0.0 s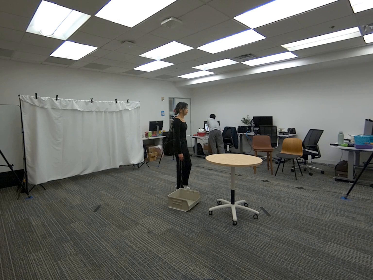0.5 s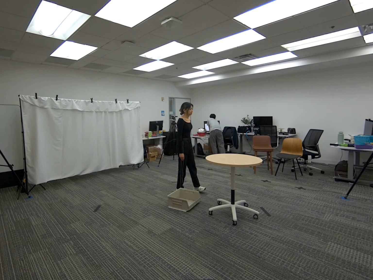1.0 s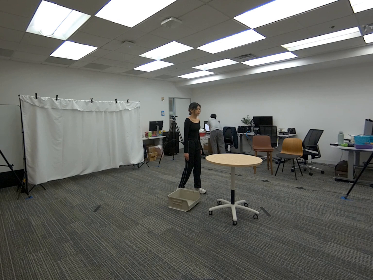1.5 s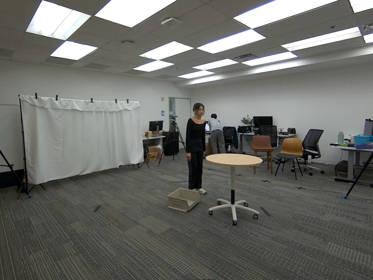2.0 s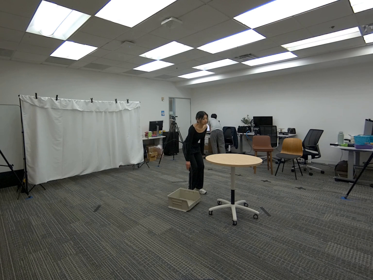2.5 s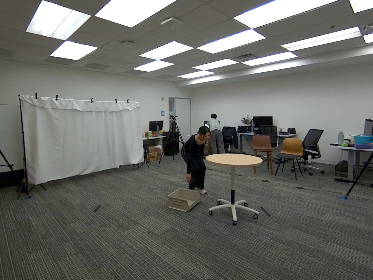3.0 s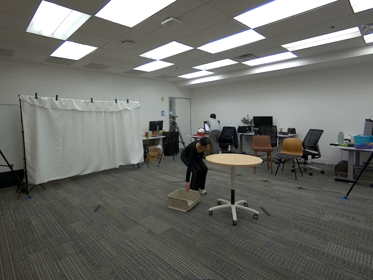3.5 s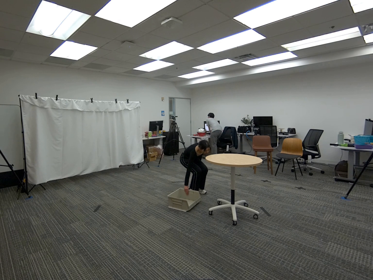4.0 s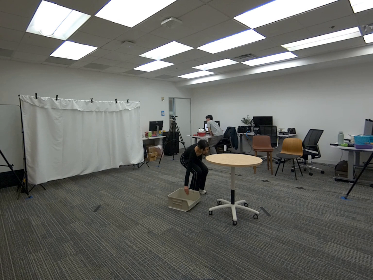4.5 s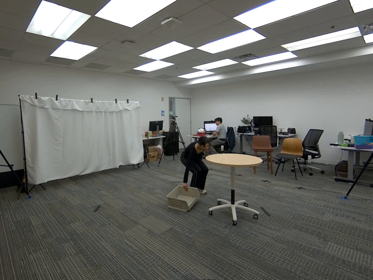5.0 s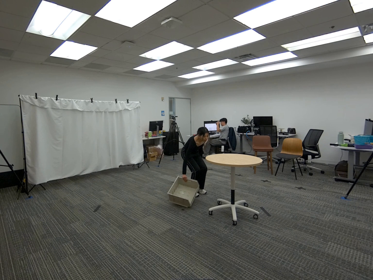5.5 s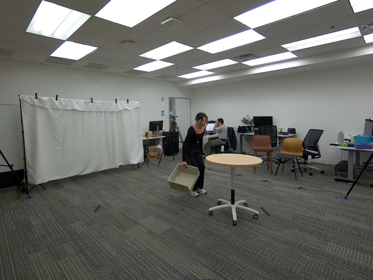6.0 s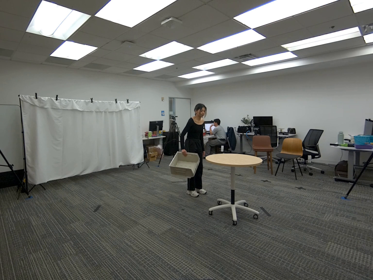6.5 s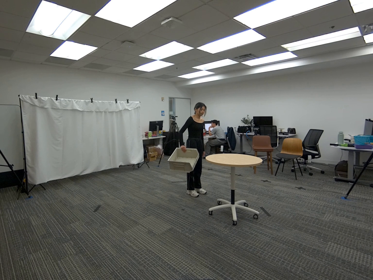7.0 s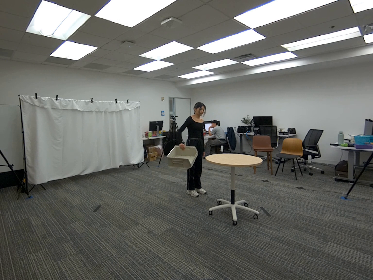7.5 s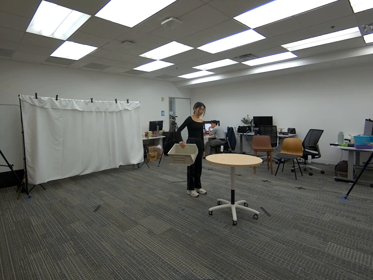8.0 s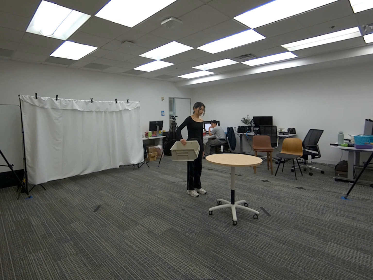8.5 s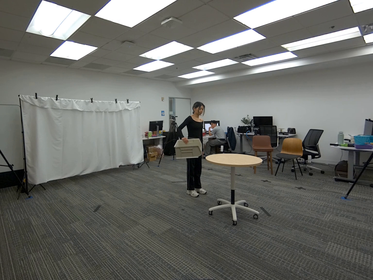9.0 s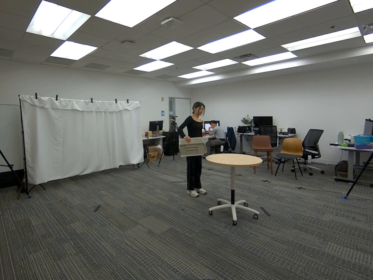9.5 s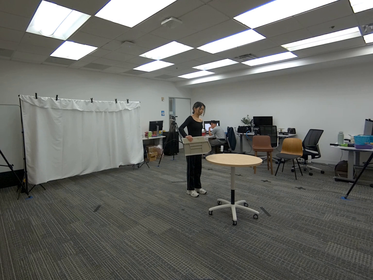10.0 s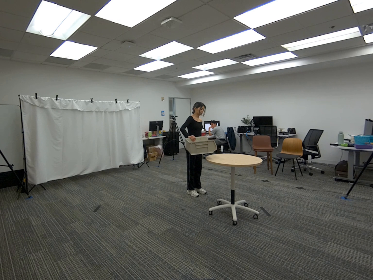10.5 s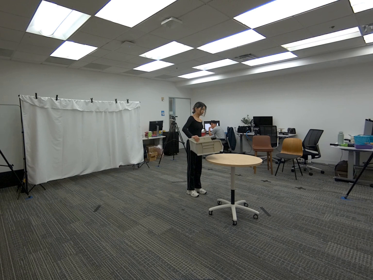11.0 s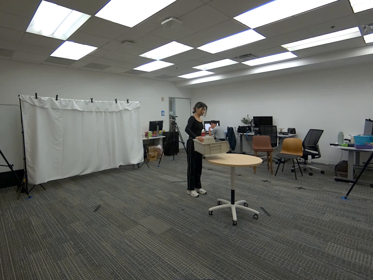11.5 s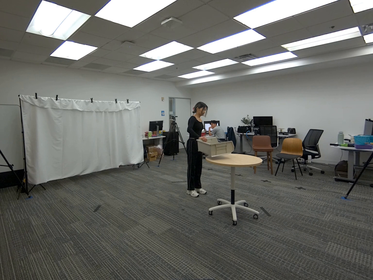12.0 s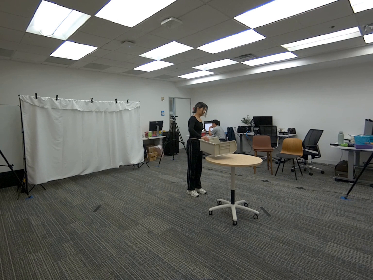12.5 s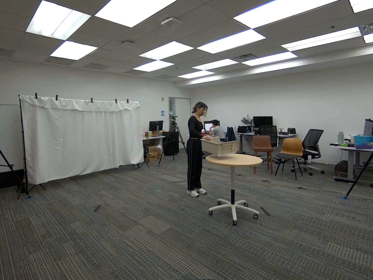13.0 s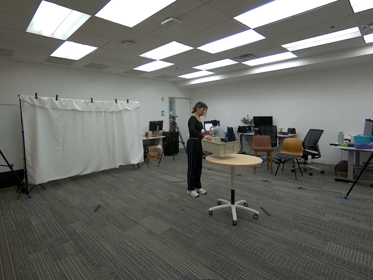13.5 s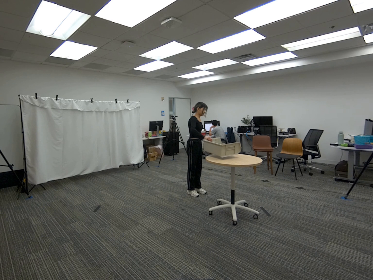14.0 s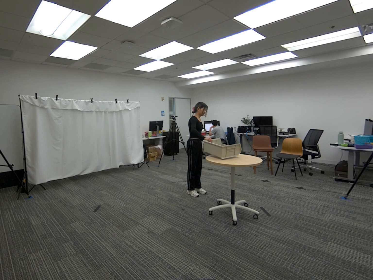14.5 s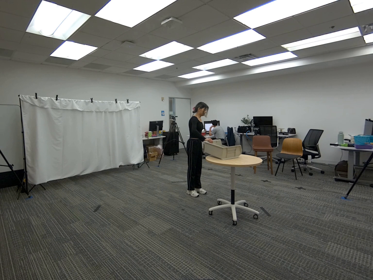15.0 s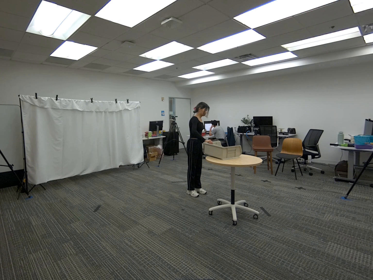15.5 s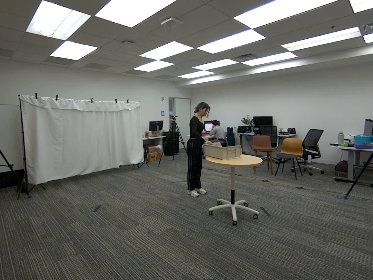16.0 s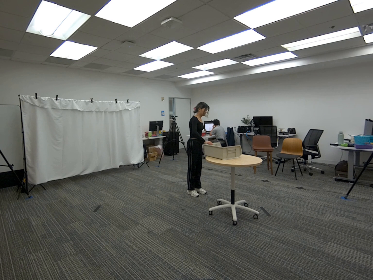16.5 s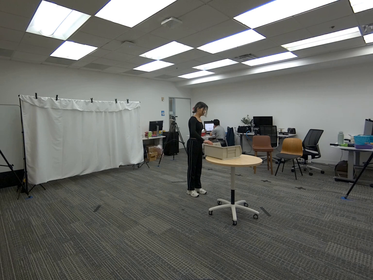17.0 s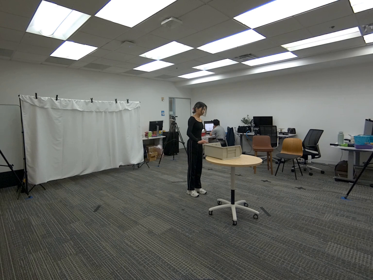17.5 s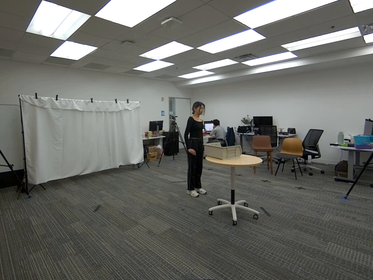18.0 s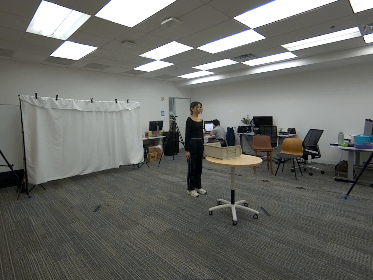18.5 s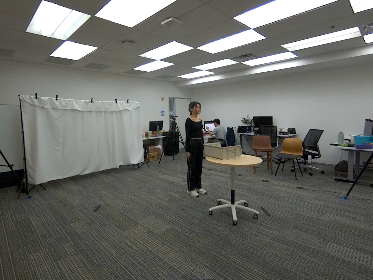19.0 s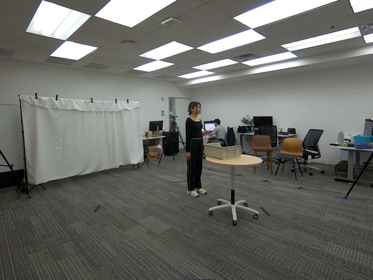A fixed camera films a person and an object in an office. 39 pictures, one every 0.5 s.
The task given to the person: Walk over to the beige bin on the ground and pick up the bin from the left side using your right hand and place the beige bin on the round table.
